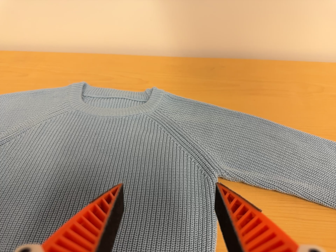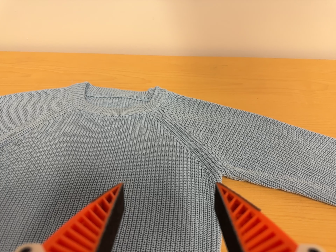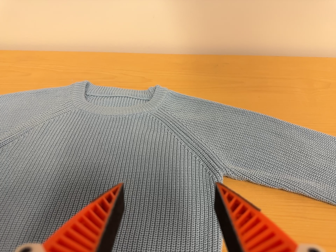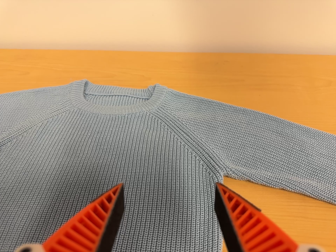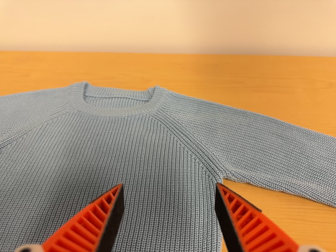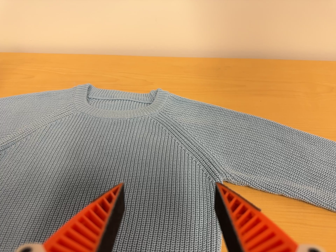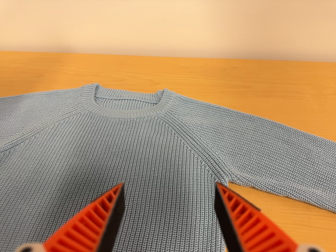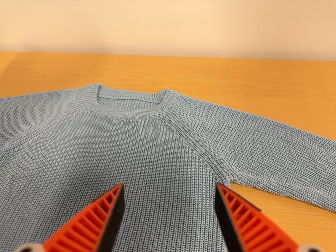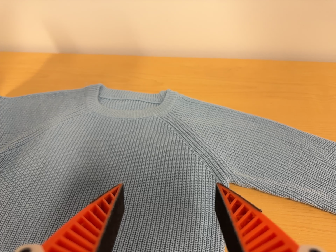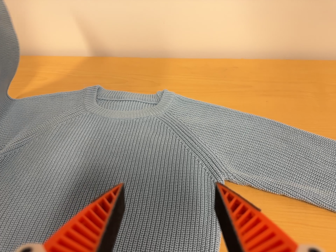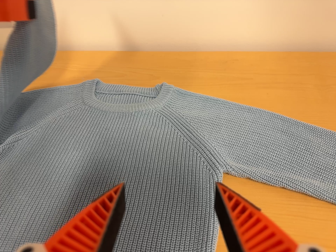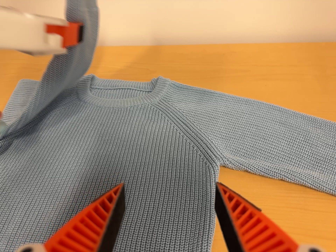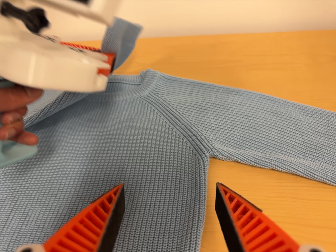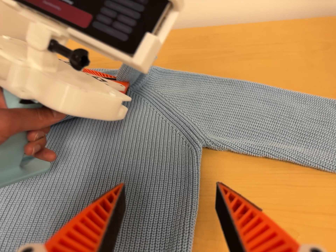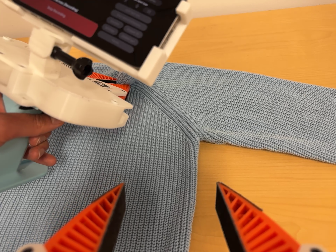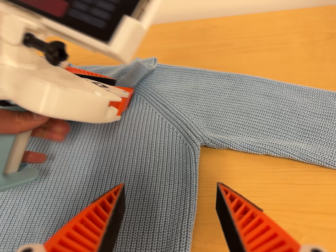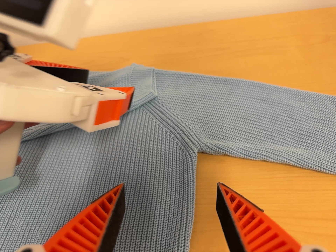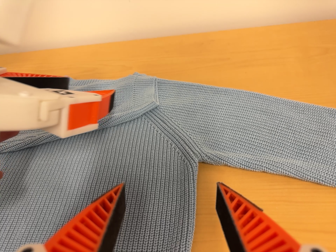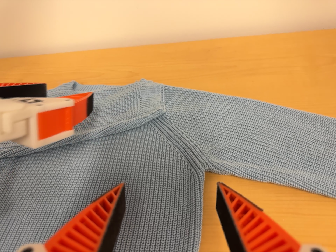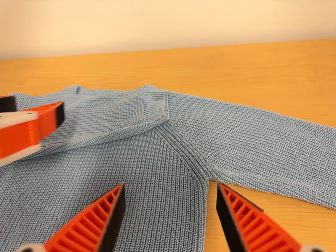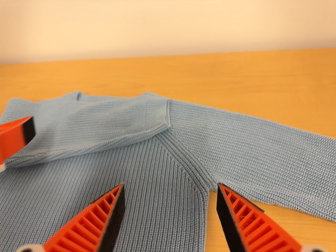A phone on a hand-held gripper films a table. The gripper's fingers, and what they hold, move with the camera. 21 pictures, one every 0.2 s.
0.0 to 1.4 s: The camera shifts only a little, or ends up much as it began.
1.4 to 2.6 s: The camera travels to its right, about 7 cm, so close, fixed things drift to the left.
2.6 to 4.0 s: The camera travels toward the top of its view, about 5 cm, so close, fixed things drift downward.
The film runs forward here.
